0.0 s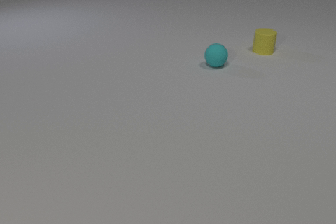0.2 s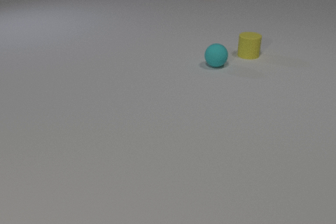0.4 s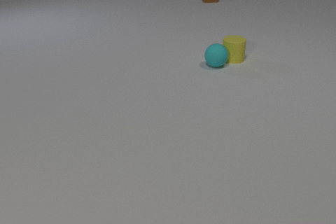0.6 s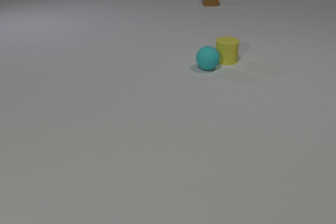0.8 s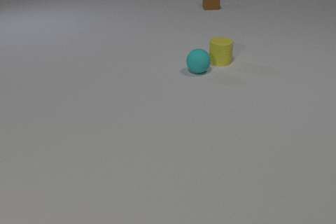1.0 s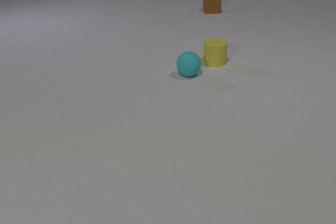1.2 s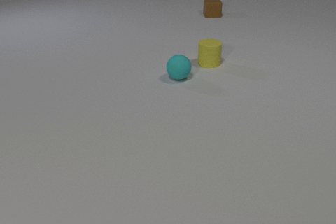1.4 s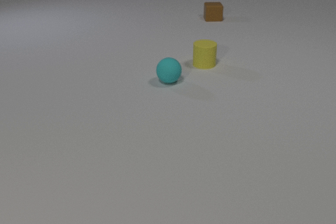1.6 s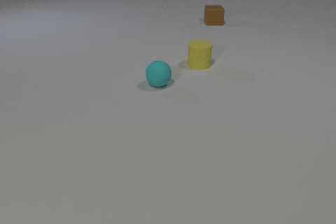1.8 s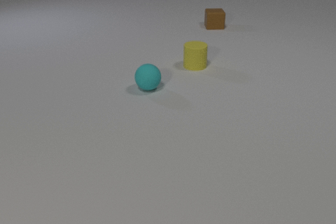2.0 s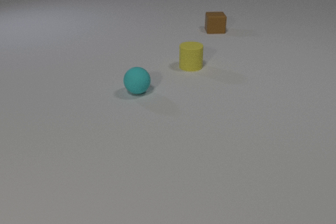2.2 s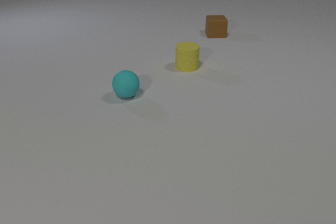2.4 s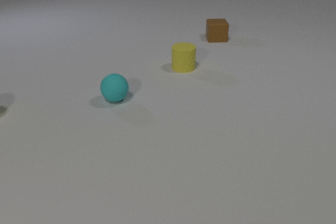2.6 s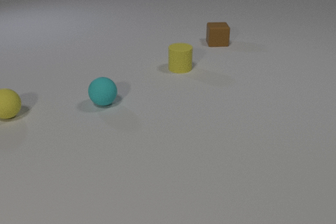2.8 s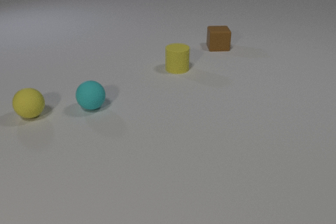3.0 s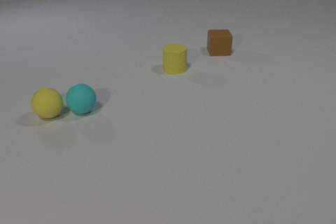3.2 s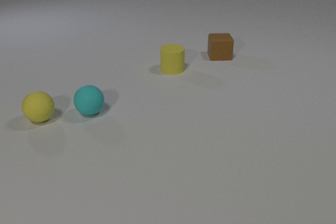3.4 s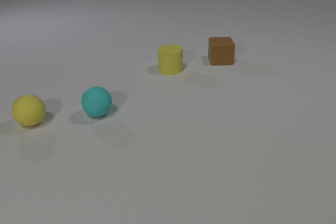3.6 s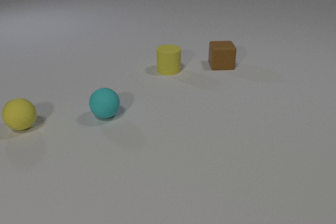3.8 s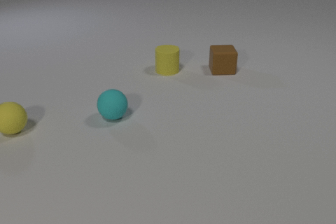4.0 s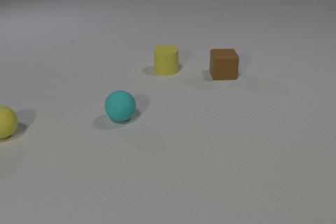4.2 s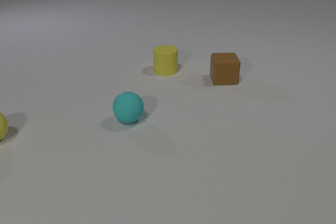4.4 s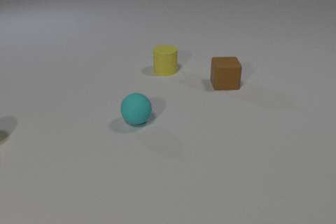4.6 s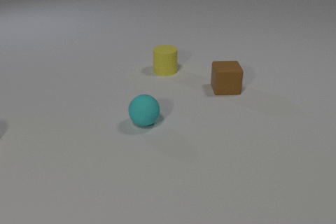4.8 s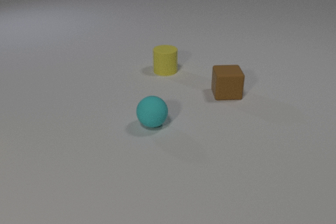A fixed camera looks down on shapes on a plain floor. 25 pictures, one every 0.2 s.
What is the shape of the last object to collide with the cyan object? sphere.
What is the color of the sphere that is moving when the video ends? cyan.
Are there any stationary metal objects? no.
0.0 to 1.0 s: The yellow rubber cylinder slides to the left and toward the camera. The cyan rubber sphere rolls to the left and toward the camera. The brown rubber cube comes in at the top edge, slides toward the camera. The yellow rubber cylinder and the cyan rubber sphere collide.
1.0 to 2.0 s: The yellow rubber cylinder slides to the left and toward the camera. The cyan rubber sphere rolls to the left and toward the camera. The brown rubber cube slides toward the camera.
2.0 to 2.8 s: The yellow rubber cylinder slides to the left and toward the camera. The cyan rubber sphere rolls to the left and toward the camera. The yellow rubber sphere comes in at the left edge, rolls to the right. The brown rubber cube slides toward the camera.
2.8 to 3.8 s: The yellow rubber cylinder slides to the left. The cyan rubber sphere rolls toward the camera and to the right. The yellow rubber sphere rolls toward the camera and to the left. The brown rubber cube slides toward the camera. The cyan rubber sphere and the yellow rubber sphere collide.
3.8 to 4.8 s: The cyan rubber sphere rolls to the right and toward the camera. The yellow rubber sphere rolls to the left and toward the camera, leaves at the left edge. The brown rubber cube slides toward the camera.
